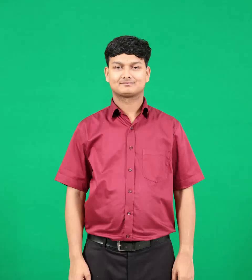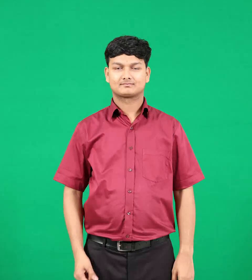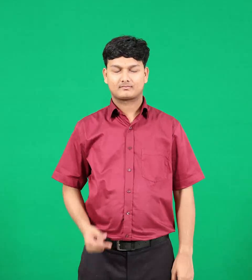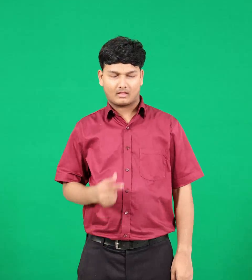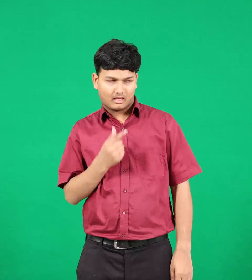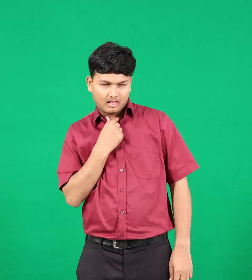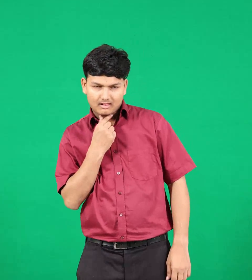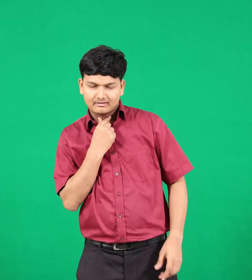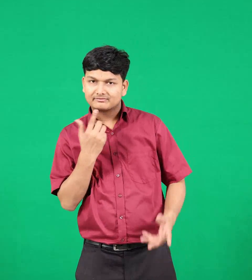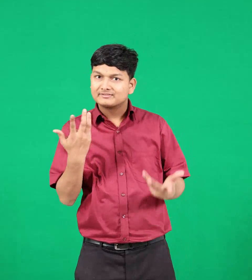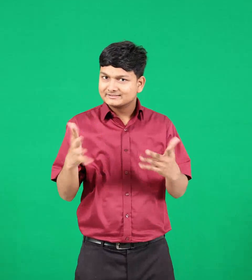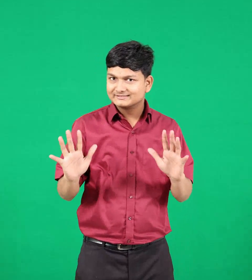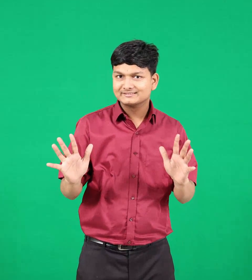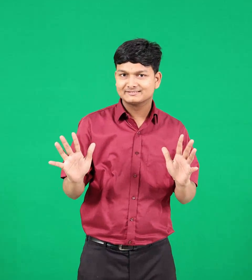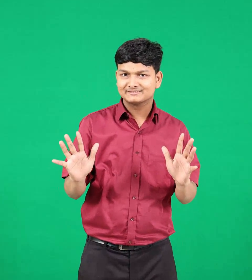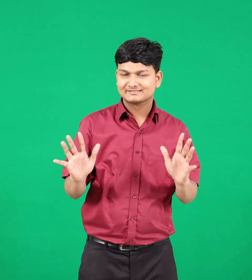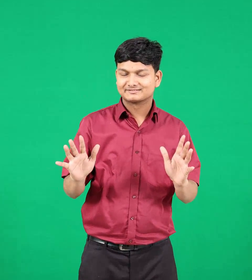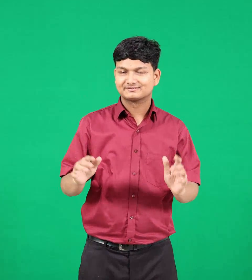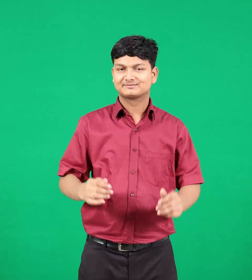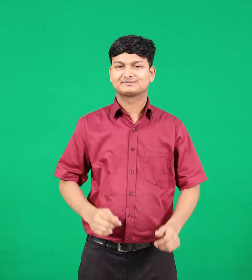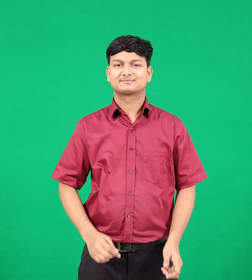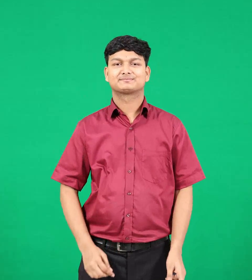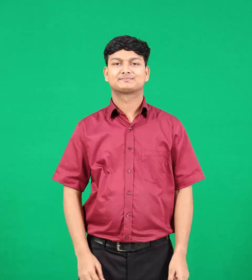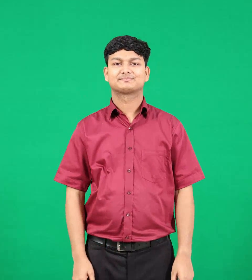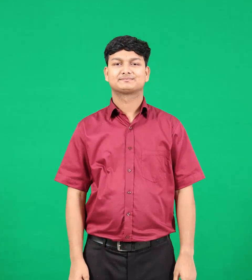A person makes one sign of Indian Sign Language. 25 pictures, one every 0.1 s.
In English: cheated
